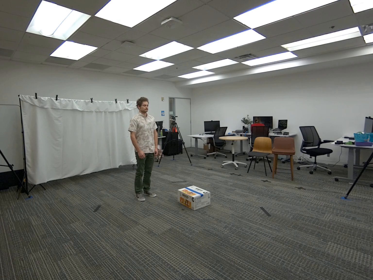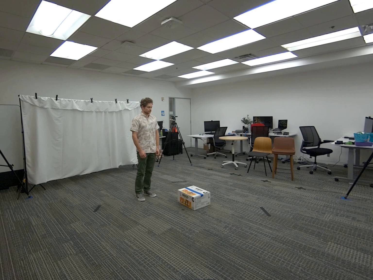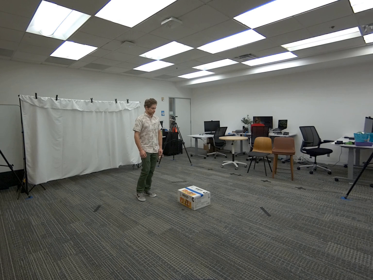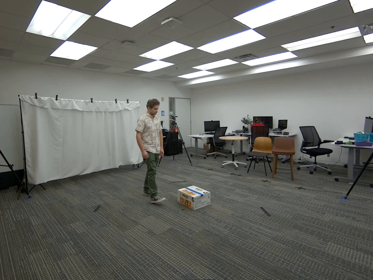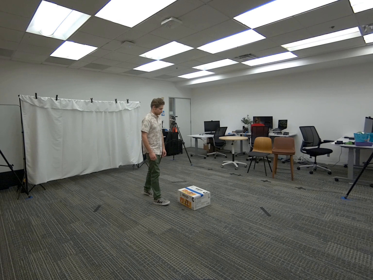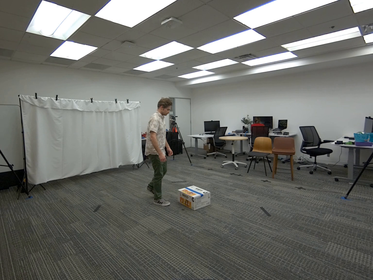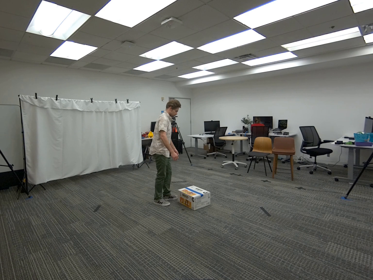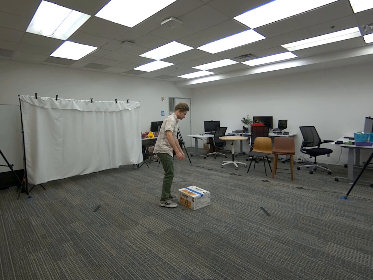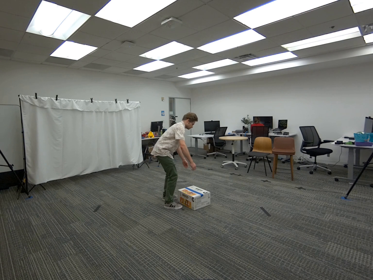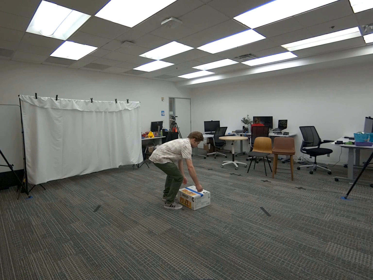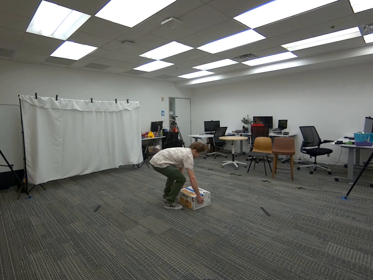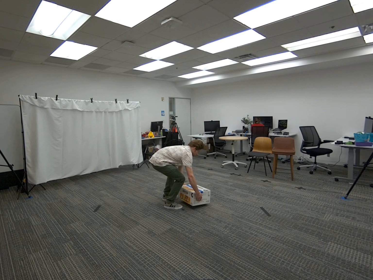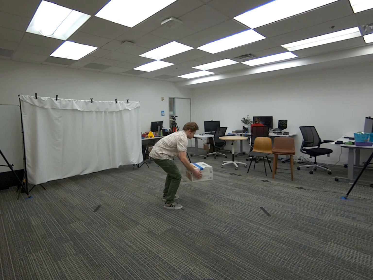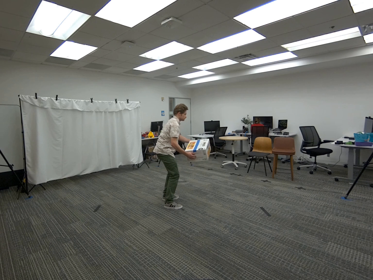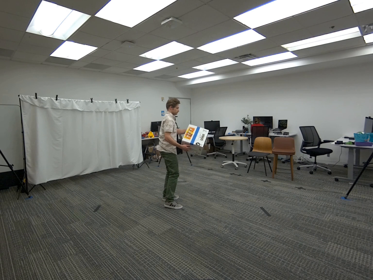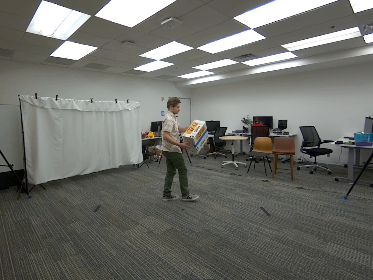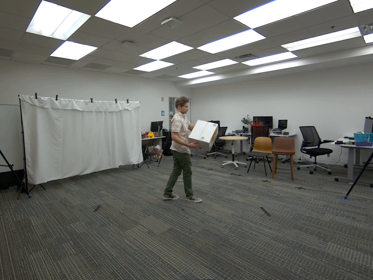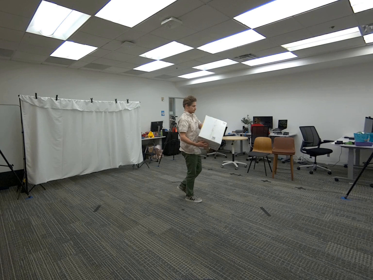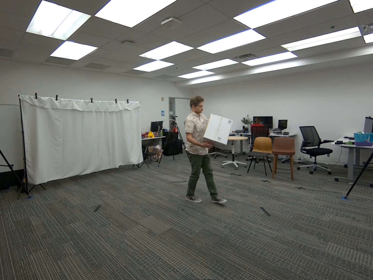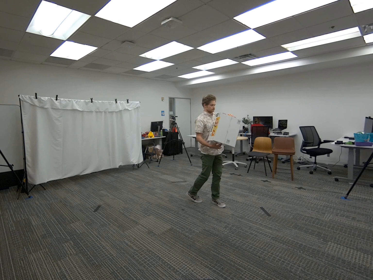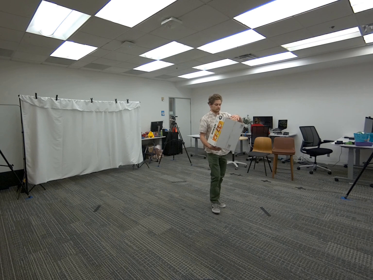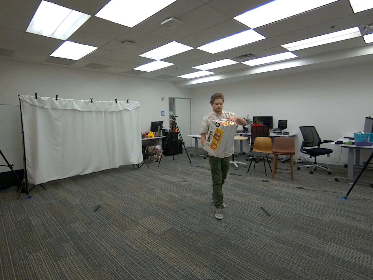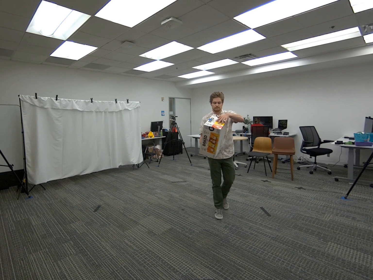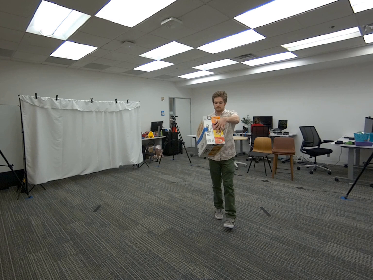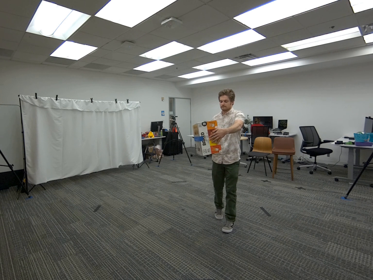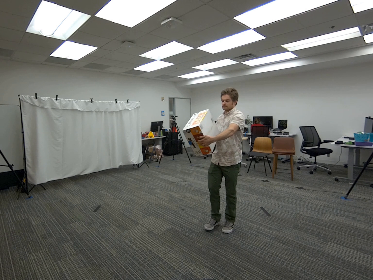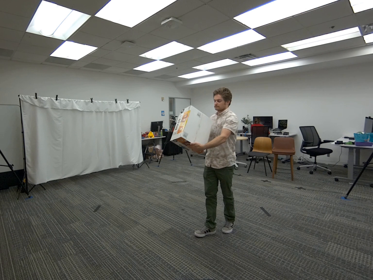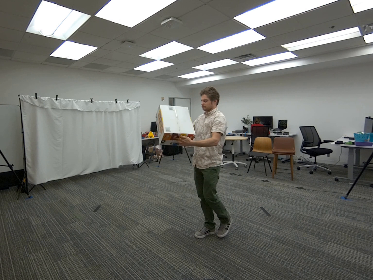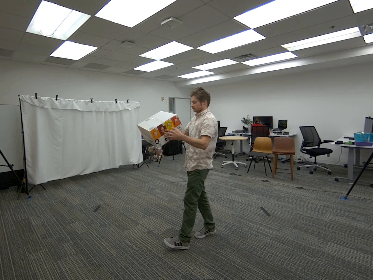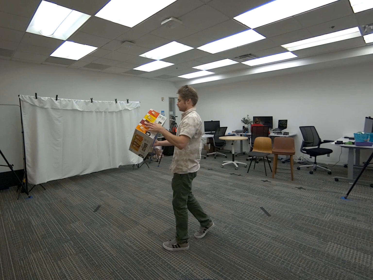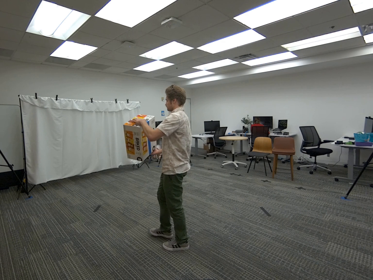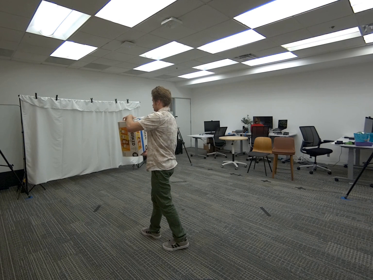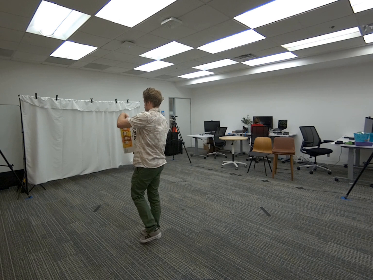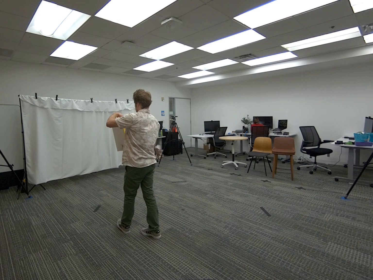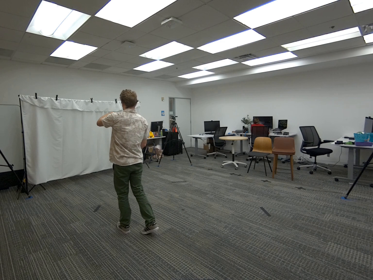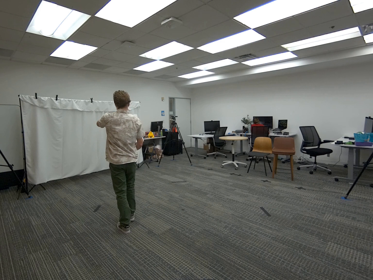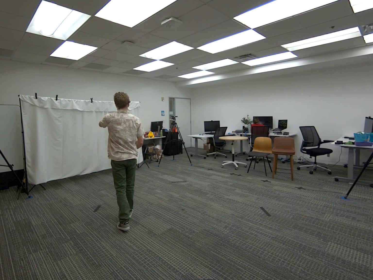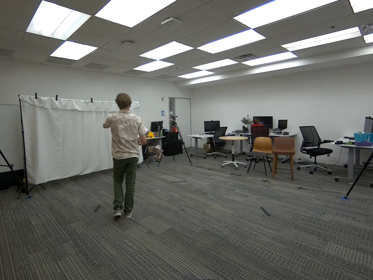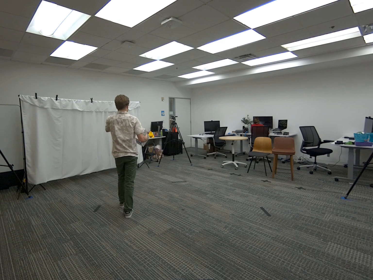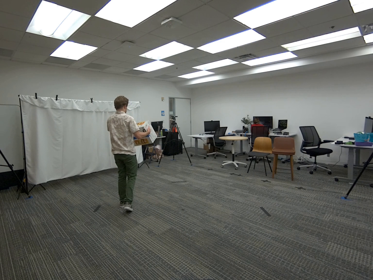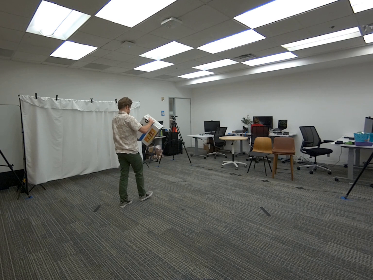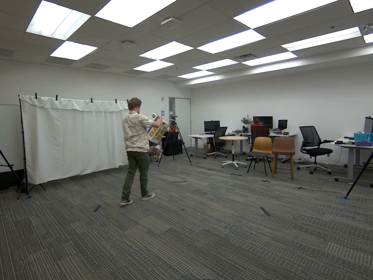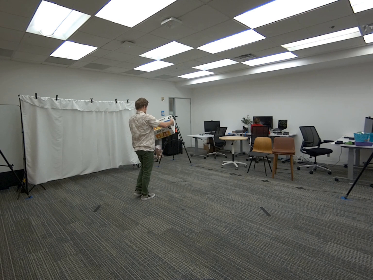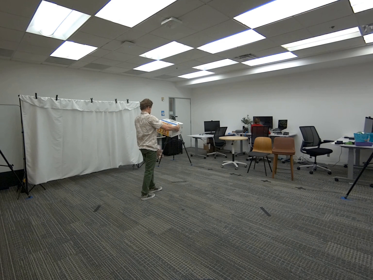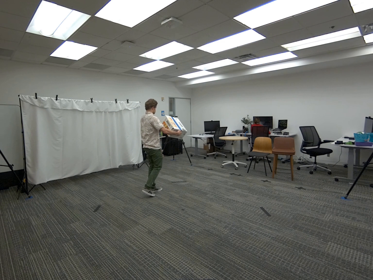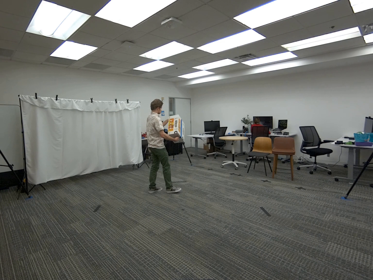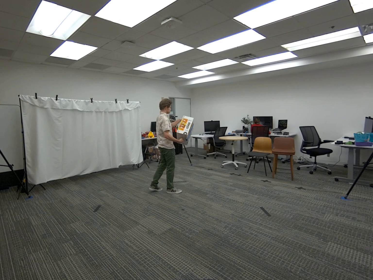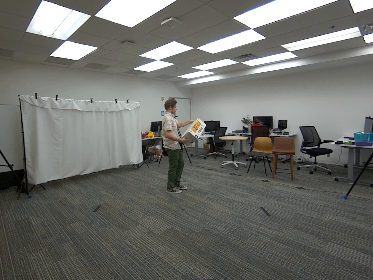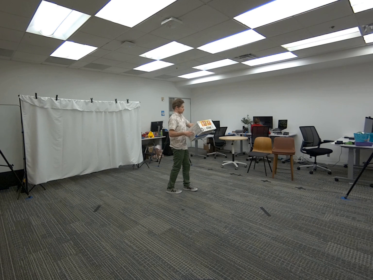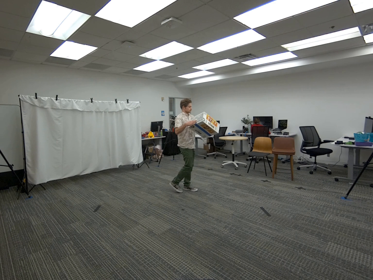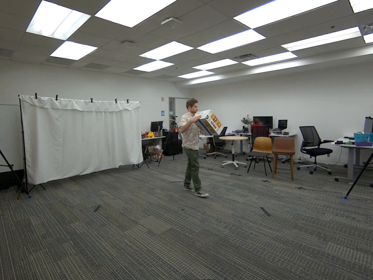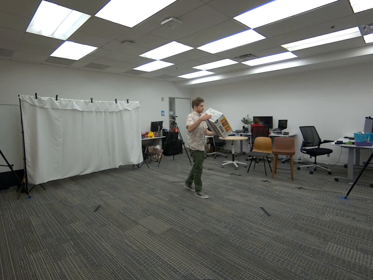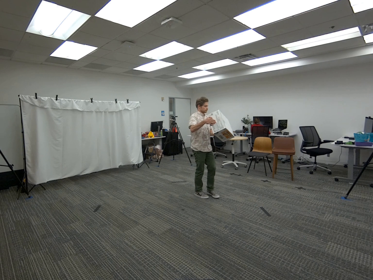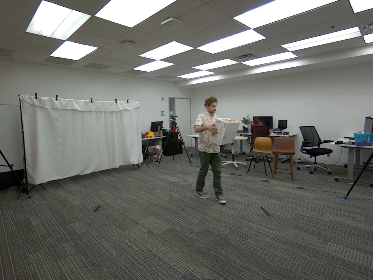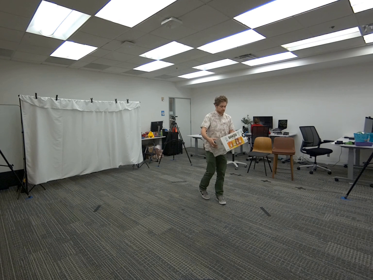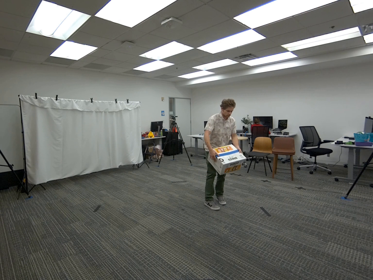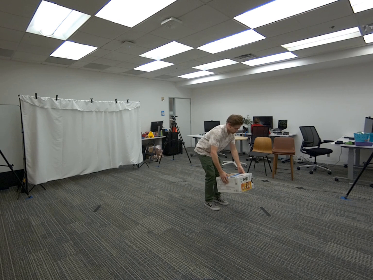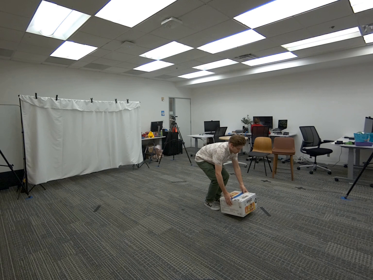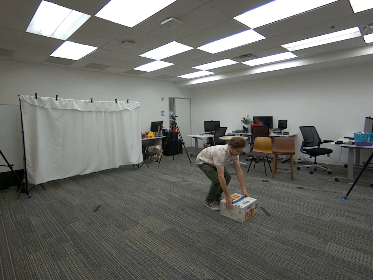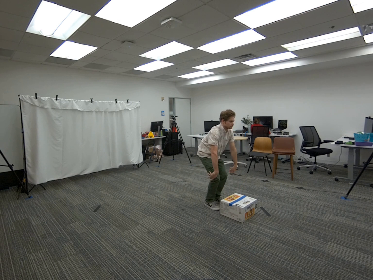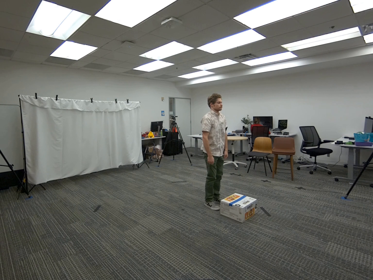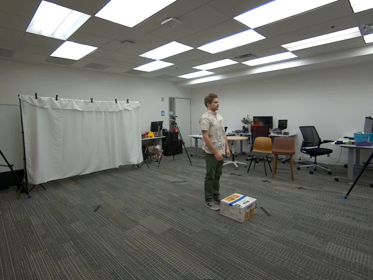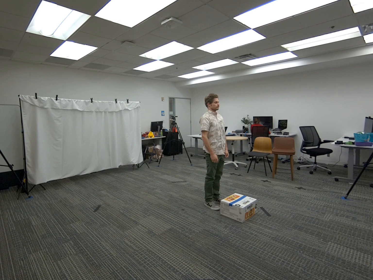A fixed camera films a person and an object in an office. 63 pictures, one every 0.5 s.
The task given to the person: Walk over to the snack box. Pick up the box with both hands and rotate the box around as you rotate yourself so that all 4 cameras get a visual of the box. Put the box down when finished.
